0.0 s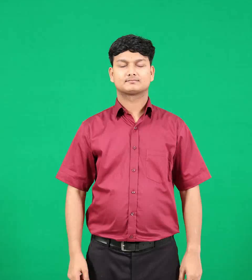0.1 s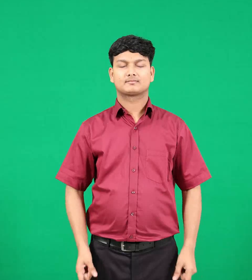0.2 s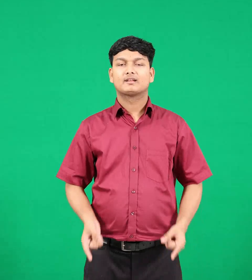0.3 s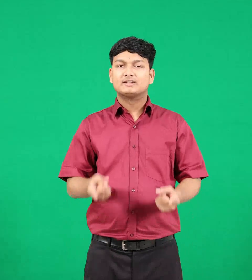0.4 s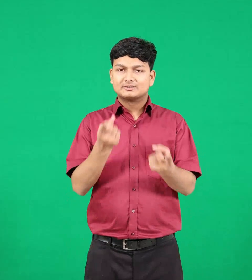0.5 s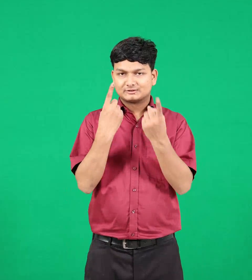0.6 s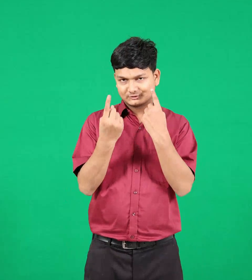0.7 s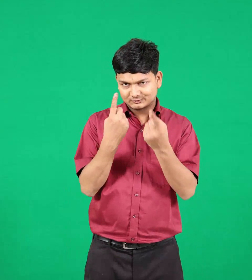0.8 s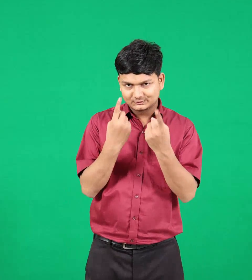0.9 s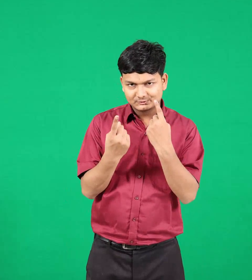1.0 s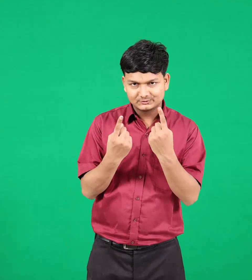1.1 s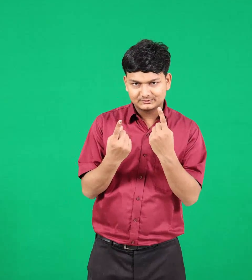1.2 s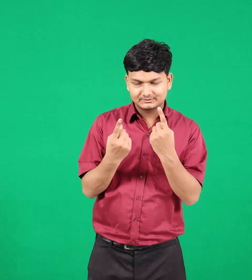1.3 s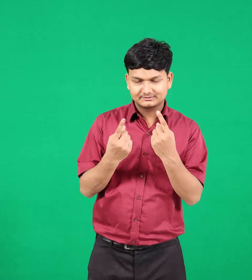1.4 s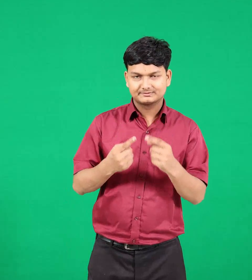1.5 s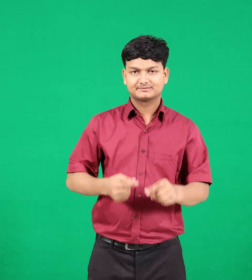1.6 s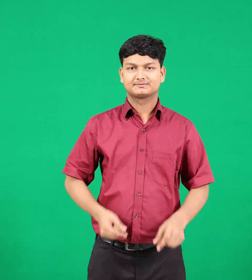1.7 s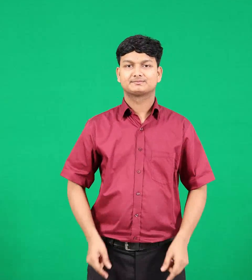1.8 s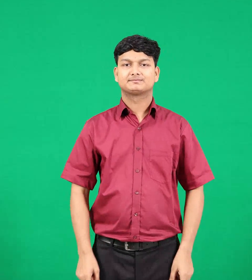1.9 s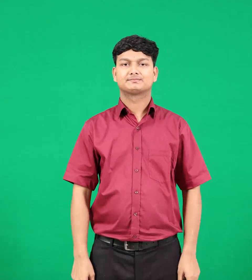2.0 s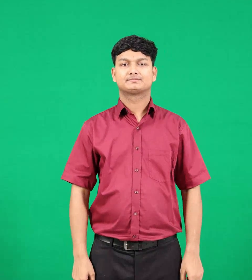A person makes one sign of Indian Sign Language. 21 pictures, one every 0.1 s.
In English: check
